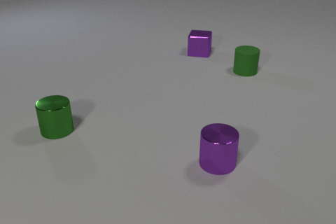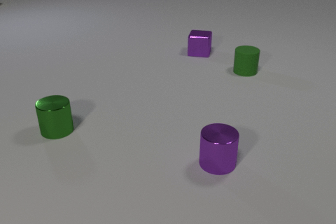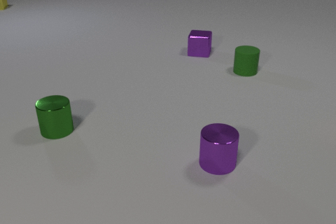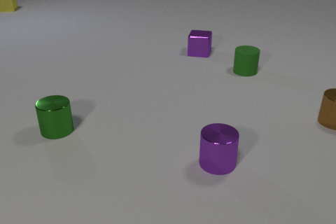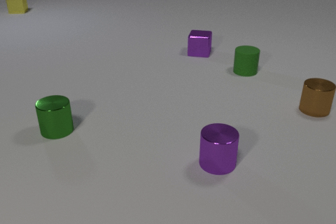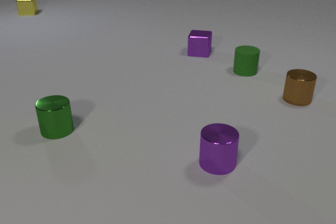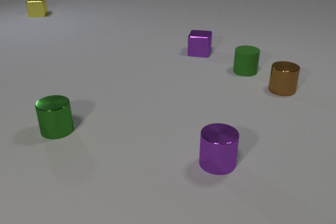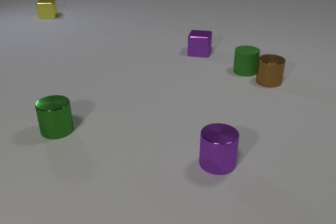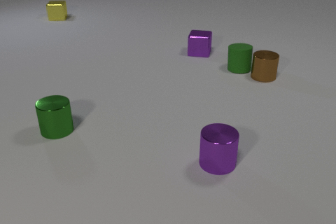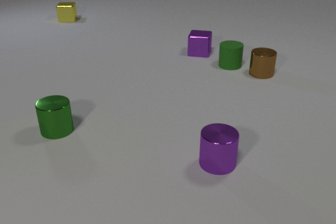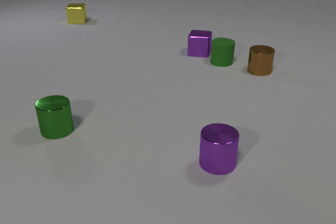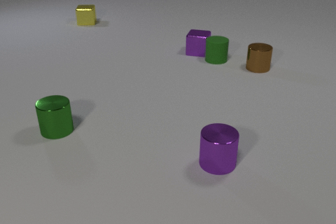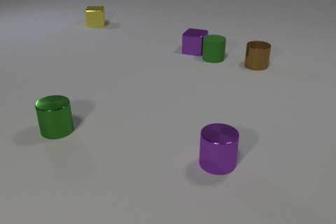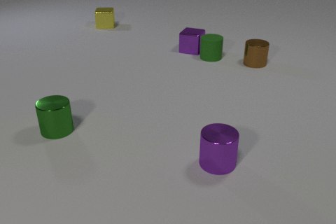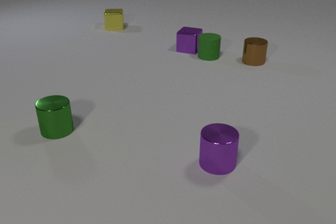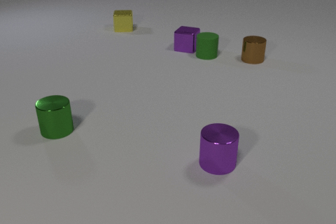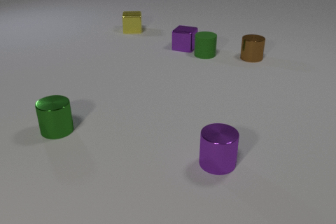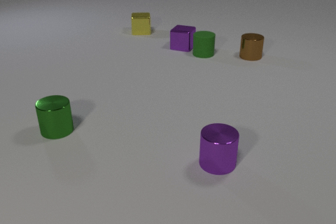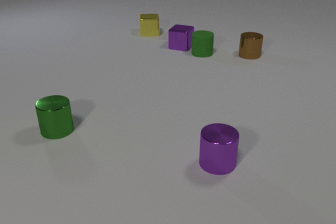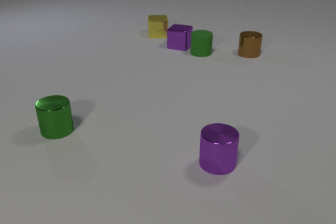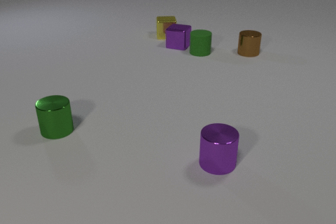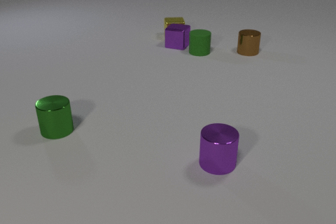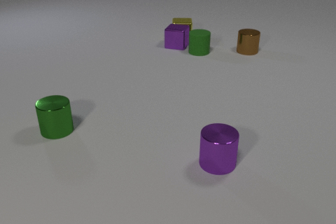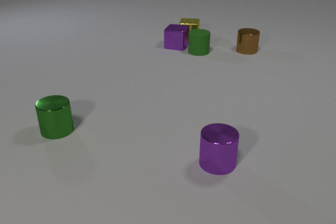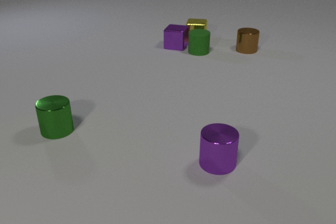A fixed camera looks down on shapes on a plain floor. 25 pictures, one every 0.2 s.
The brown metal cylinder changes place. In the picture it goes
away from the camera.
0.0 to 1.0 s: The brown metal cylinder comes in at the right edge, slides to the left and away from the camera. The yellow metal cube comes in at the left edge, slides toward the camera and to the right.
1.0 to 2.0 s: The brown metal cylinder slides away from the camera and to the left. The green rubber cylinder slides to the left and away from the camera. The yellow metal cube slides to the right and toward the camera. The brown metal cylinder and the green rubber cylinder collide.
2.0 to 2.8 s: The brown metal cylinder slides away from the camera. The green rubber cylinder slides away from the camera and to the left. The purple metal cube slides to the left and away from the camera. The yellow metal cube slides to the right and toward the camera. The green rubber cylinder and the purple metal cube collide.
2.8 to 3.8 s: The brown metal cylinder slides away from the camera. The green rubber cylinder slides away from the camera and to the left. The purple metal cube slides to the left and away from the camera. The yellow metal cube slides to the right and toward the camera.
3.8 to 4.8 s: The brown metal cylinder slides away from the camera. The yellow metal cube slides to the right. The purple metal cube and the yellow metal cube collide.
What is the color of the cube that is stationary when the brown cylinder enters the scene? purple.
How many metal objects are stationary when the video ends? 2.
Are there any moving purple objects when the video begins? no.
